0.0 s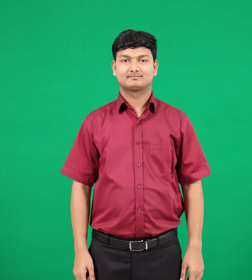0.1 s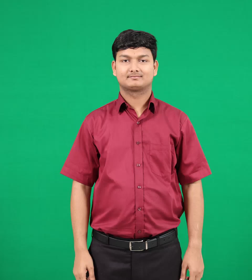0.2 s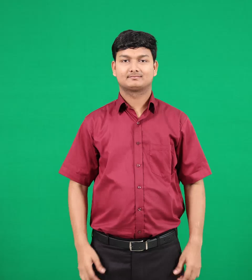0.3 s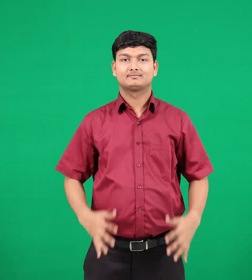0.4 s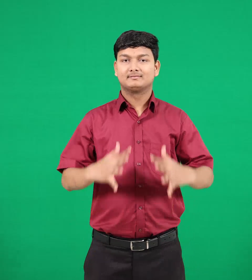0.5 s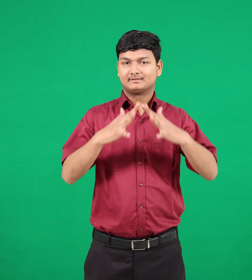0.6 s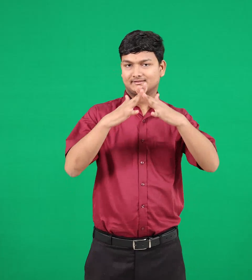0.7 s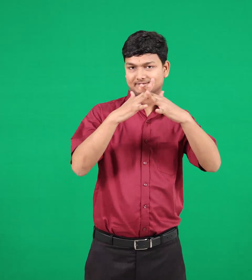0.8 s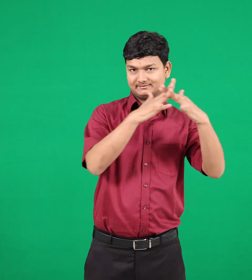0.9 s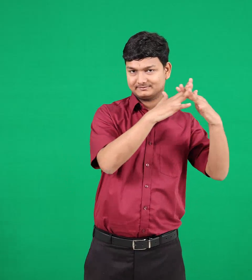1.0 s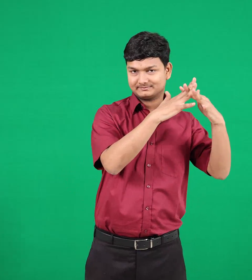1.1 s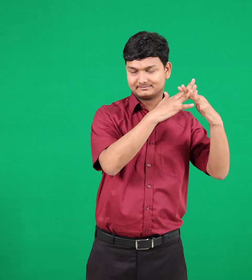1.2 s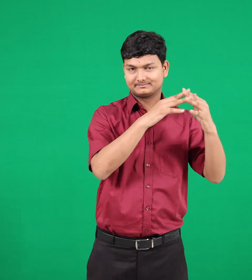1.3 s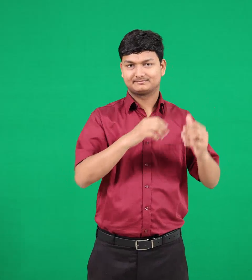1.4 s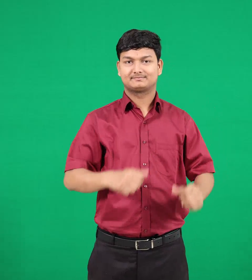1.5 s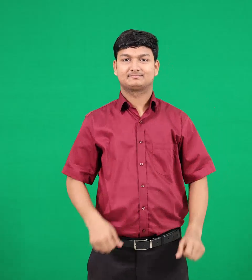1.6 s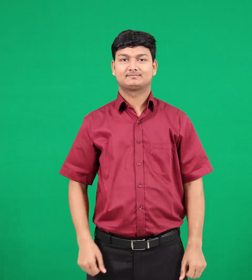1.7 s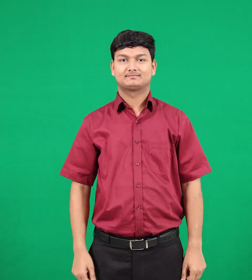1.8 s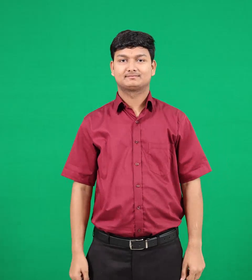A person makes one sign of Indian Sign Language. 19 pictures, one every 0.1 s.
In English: west
